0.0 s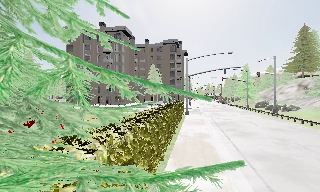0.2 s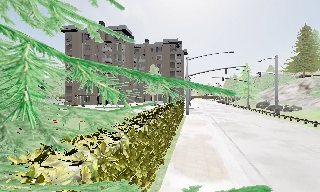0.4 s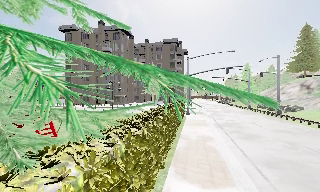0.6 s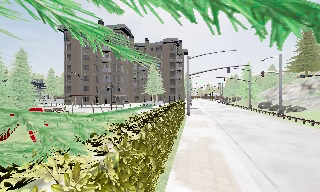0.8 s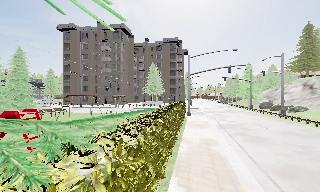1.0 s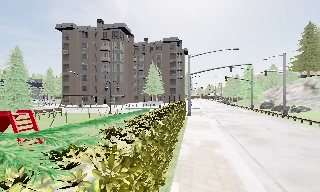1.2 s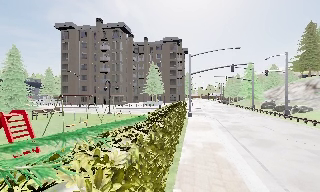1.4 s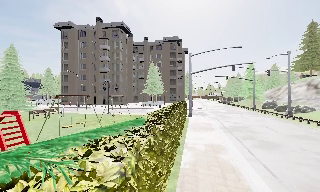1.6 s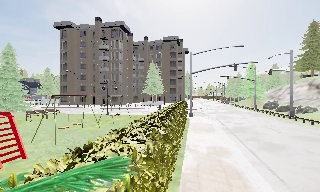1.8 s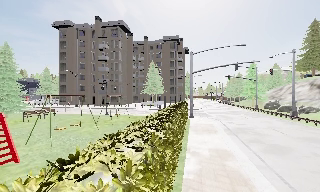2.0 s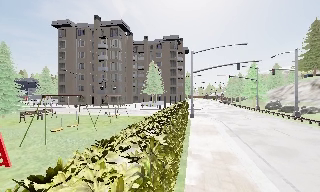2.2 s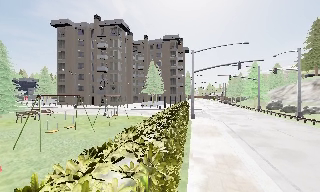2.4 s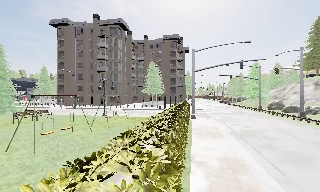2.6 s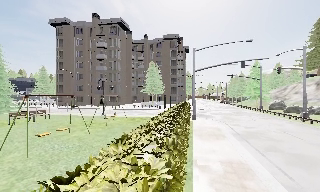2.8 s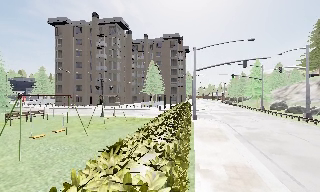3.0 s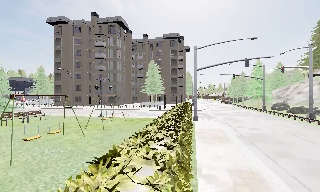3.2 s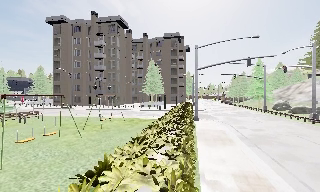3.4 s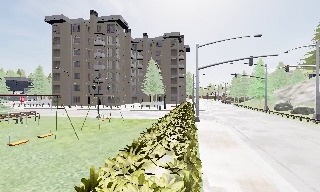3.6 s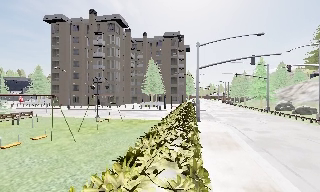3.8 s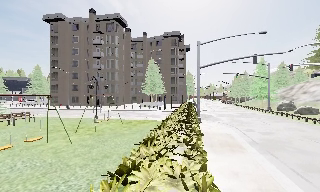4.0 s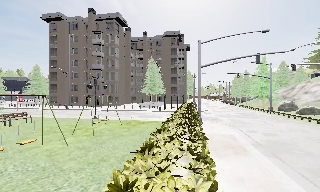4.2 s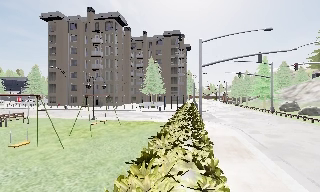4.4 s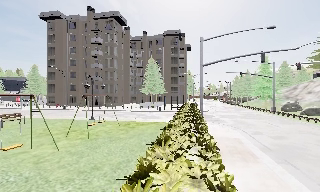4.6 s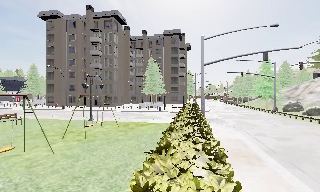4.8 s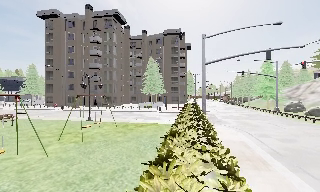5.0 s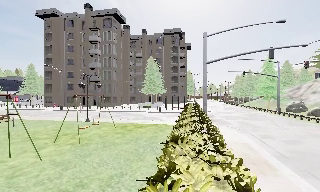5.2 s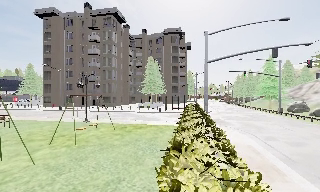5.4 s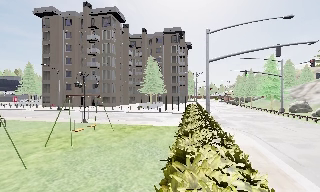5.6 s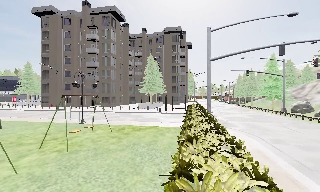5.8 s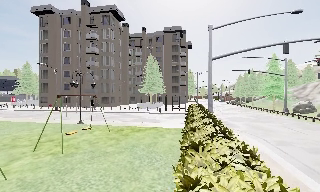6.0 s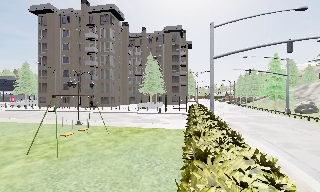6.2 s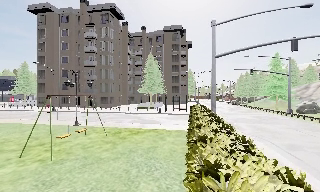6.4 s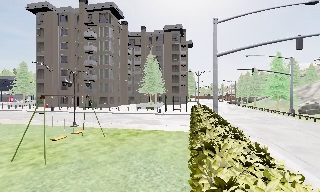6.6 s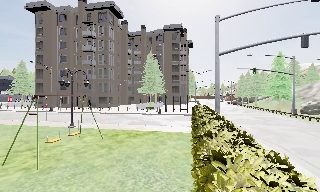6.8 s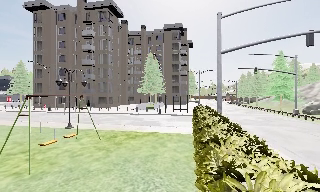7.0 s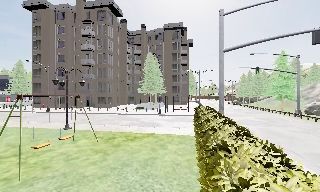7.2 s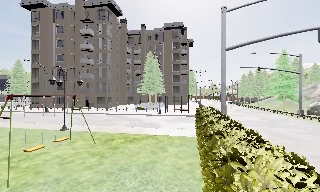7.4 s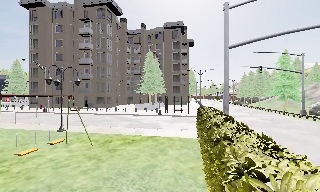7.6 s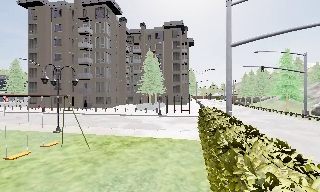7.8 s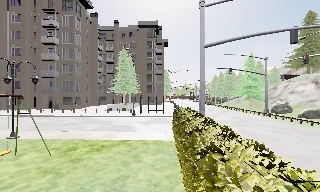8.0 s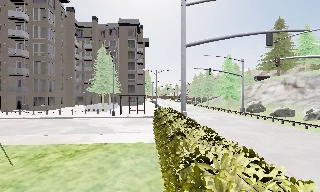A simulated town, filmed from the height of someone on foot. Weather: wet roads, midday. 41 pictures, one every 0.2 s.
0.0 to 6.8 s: The camera travels forward, about 12 m, so what stands in front looms larger.
6.8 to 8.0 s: The camera swings to its right by about 15 degrees, and the scene slides to the left. It travels forward, about 2 m, so what stands in front looms larger.
The film runs forward here.
